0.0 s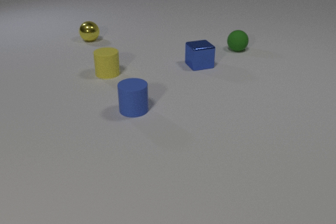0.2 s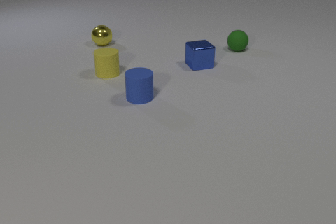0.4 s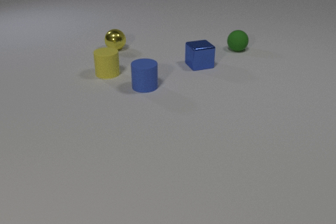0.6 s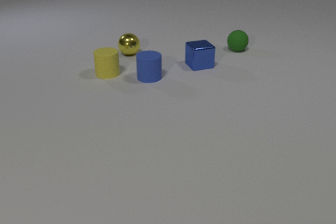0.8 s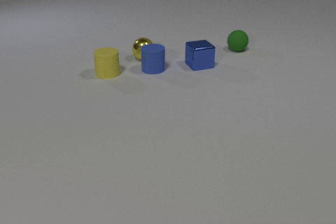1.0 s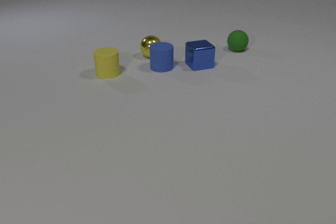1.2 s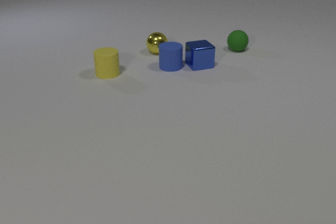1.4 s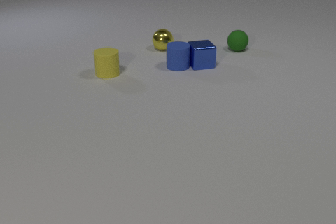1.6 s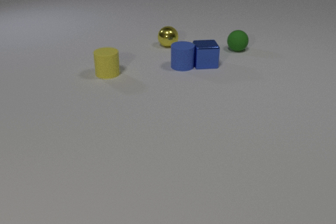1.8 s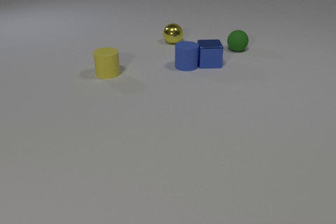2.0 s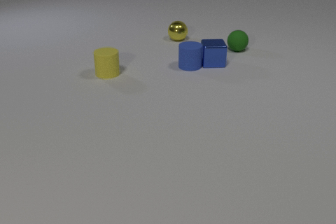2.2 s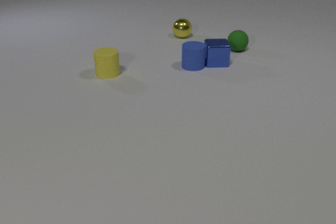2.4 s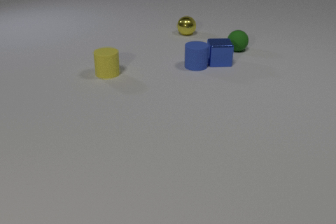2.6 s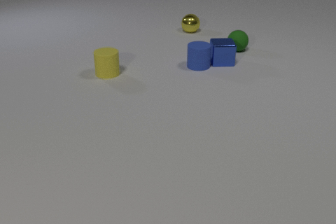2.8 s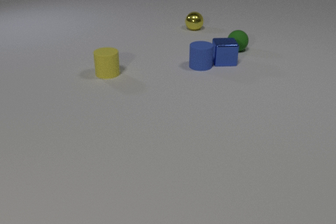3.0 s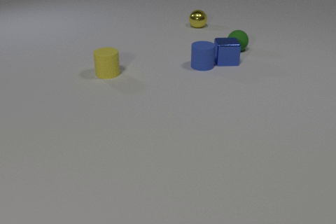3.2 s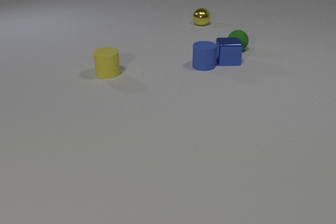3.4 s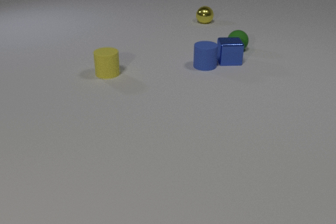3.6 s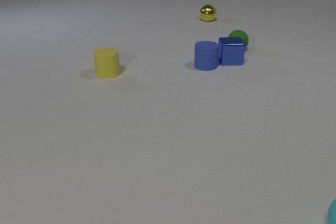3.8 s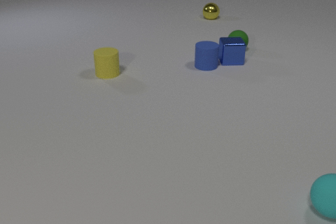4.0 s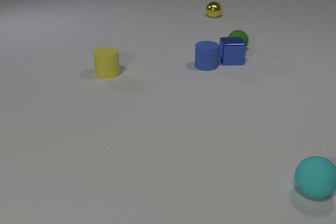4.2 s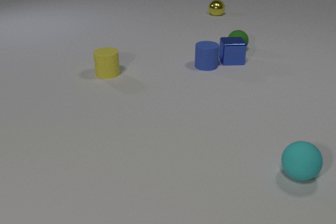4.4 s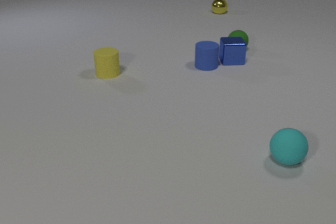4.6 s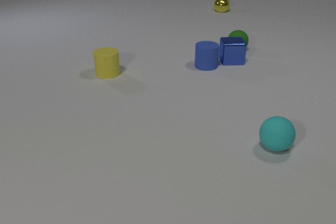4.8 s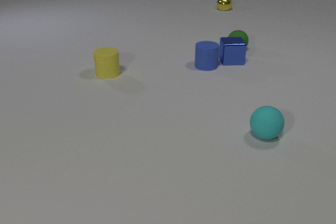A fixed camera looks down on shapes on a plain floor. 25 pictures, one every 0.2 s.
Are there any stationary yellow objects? yes.
How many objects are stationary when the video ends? 4.
How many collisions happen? 2.
0.0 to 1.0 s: The yellow metal sphere rolls to the right and toward the camera. The blue rubber cylinder slides away from the camera. The yellow metal sphere and the blue rubber cylinder collide.
1.0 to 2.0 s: The yellow metal sphere rolls away from the camera and to the right. The blue rubber cylinder slides to the right. The blue metal cube slides to the right and away from the camera. The blue rubber cylinder and the blue metal cube collide.
2.0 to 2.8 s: The yellow metal sphere rolls away from the camera and to the right. The blue rubber cylinder slides to the right. The blue metal cube slides to the right and away from the camera.
2.8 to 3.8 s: The yellow metal sphere rolls away from the camera and to the right. The blue rubber cylinder slides to the right. The blue metal cube slides to the right. The cyan rubber sphere comes in at the right edge, rolls away from the camera and to the left.
3.8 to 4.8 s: The yellow metal sphere rolls away from the camera. The cyan rubber sphere rolls away from the camera and to the left.
